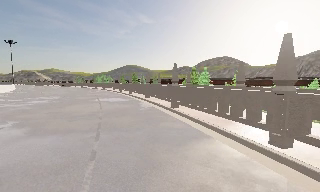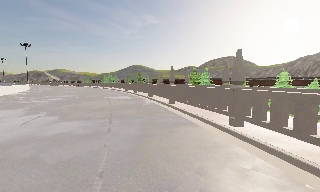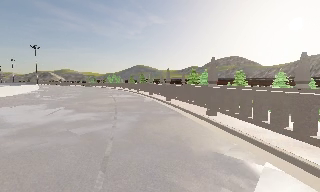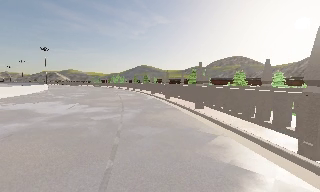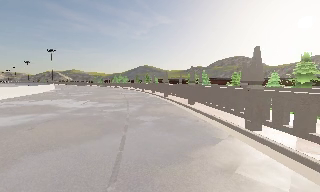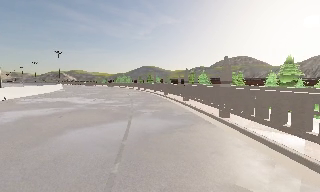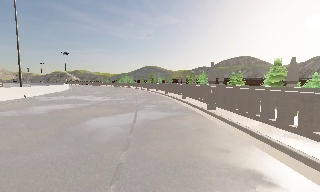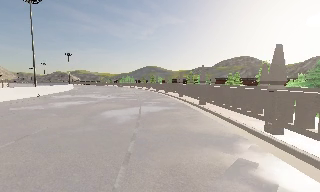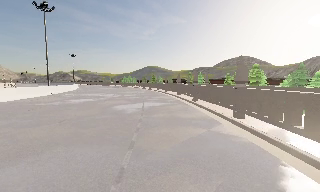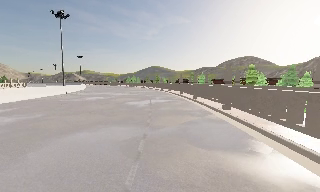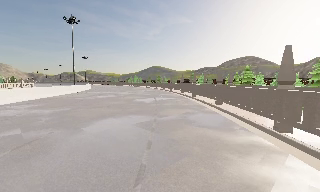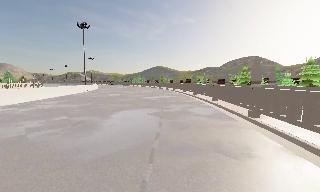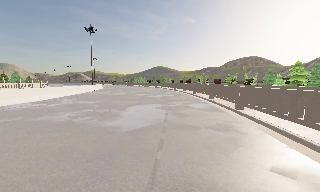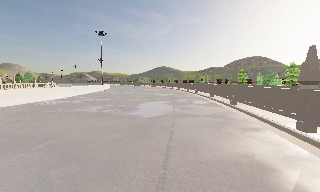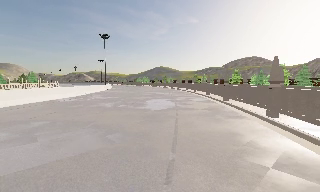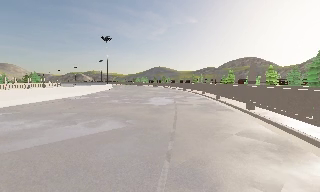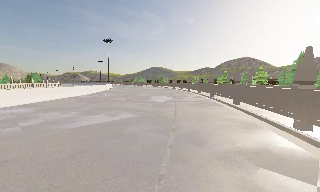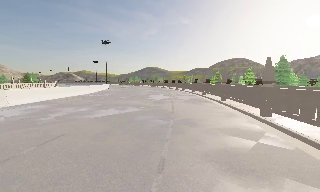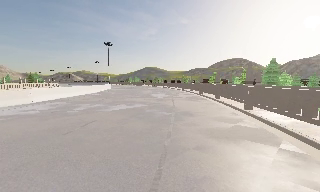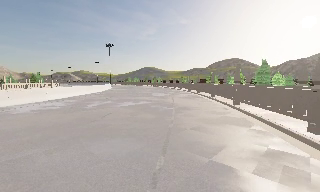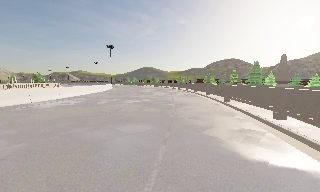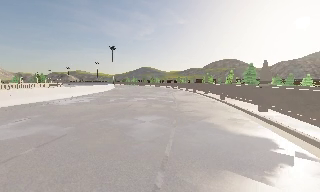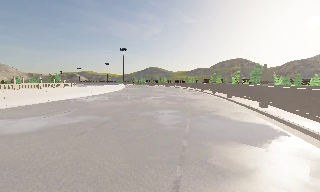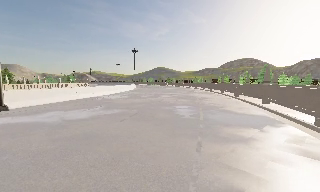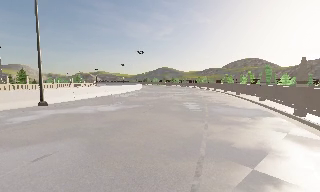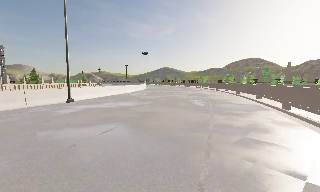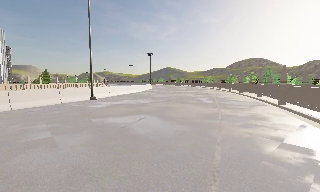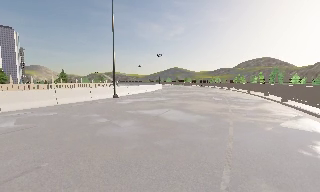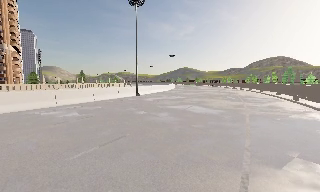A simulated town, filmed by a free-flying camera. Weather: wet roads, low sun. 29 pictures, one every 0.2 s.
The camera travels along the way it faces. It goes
backward.
0.0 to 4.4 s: The camera travels backward, about 45 m, so what stands in front gets smaller.
4.4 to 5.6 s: The scene slides to the right, as the camera pans about 10 degrees to its left. It travels backward and to its left, about 13 m, so what stands in front gets smaller.
The film runs backward here.
